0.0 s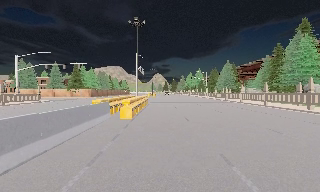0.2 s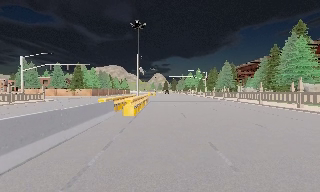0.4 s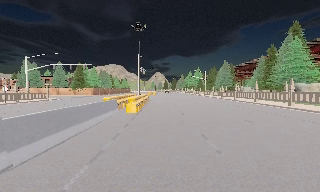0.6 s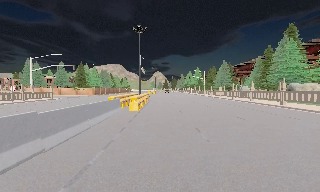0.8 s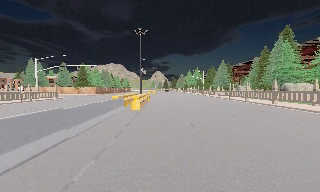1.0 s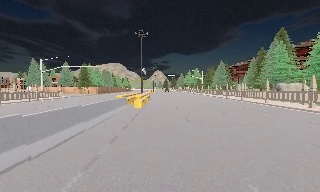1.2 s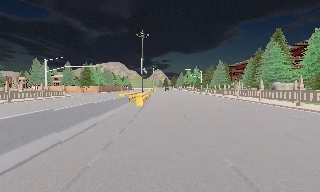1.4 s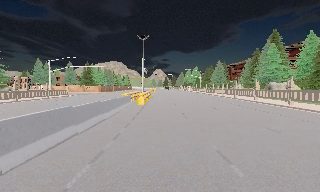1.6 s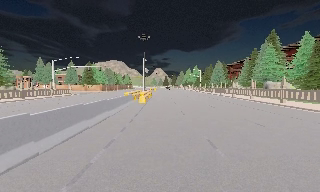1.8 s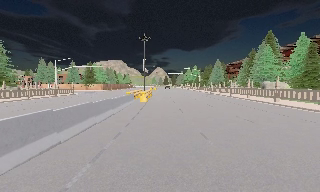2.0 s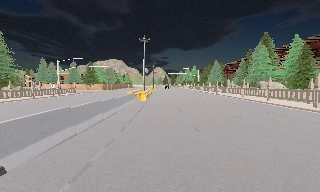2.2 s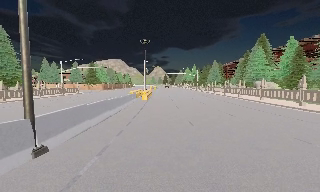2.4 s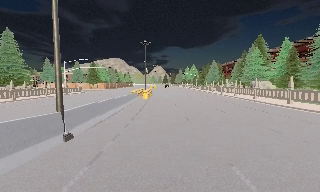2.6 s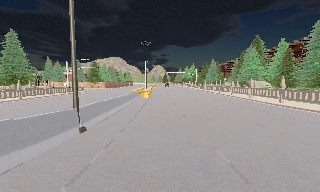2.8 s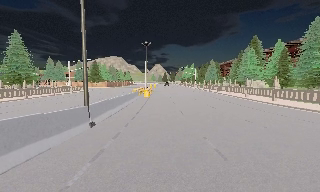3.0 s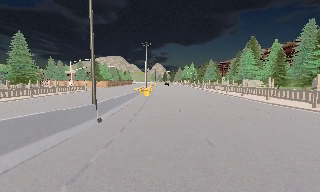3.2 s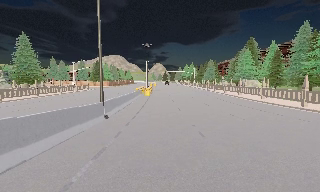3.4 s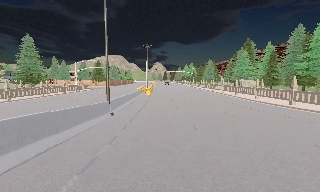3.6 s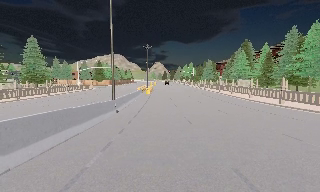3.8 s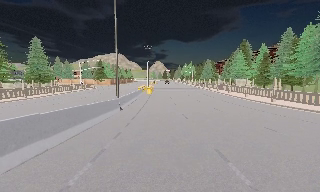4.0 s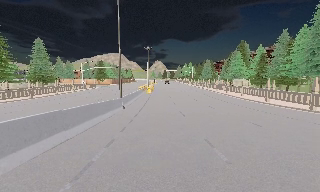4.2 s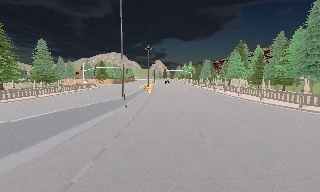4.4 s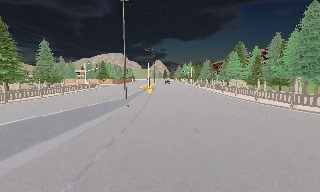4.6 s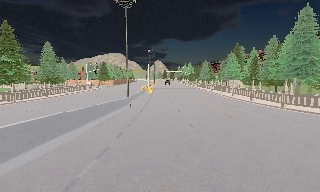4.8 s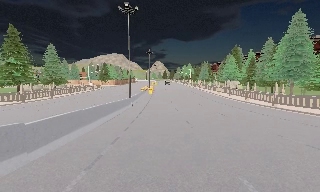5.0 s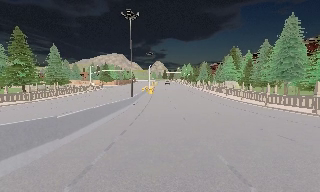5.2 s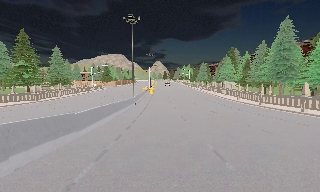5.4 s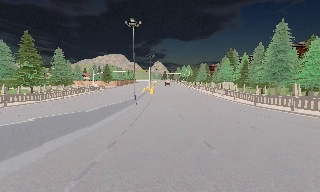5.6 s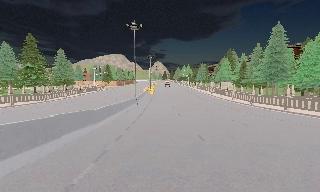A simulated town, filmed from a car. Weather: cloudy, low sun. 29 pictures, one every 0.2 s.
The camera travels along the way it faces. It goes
backward.
0.0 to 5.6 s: The camera travels backward, about 30 m, so what stands in front gets smaller.
The film runs backward here.
